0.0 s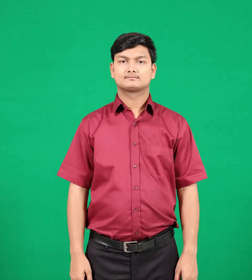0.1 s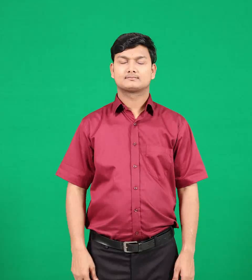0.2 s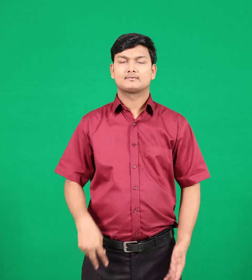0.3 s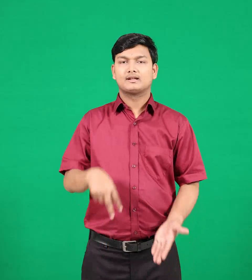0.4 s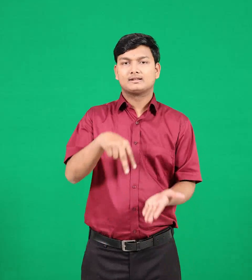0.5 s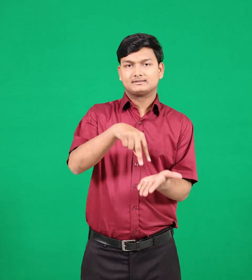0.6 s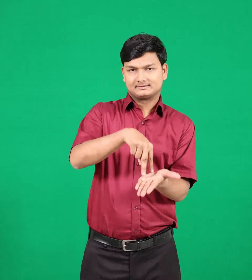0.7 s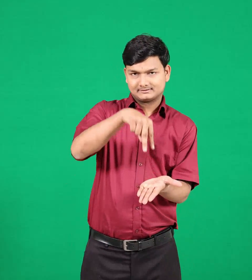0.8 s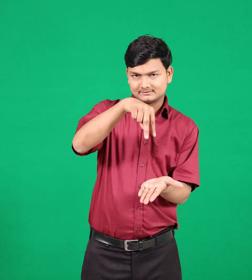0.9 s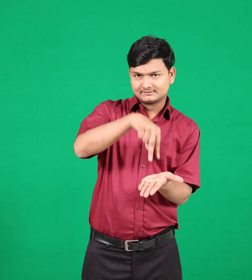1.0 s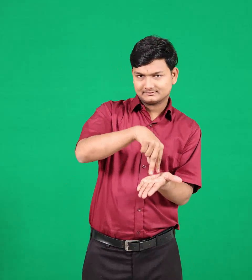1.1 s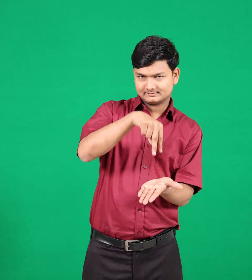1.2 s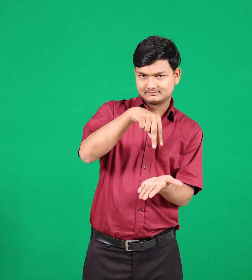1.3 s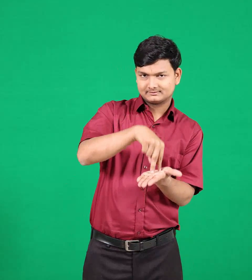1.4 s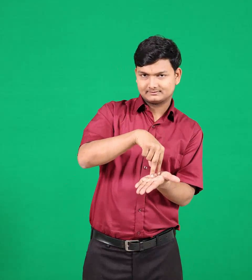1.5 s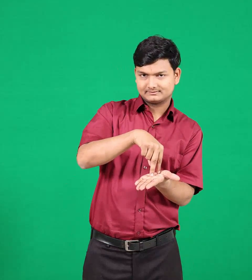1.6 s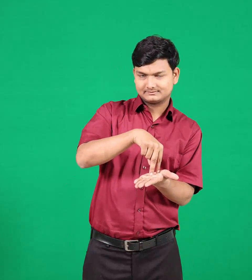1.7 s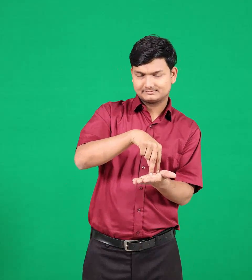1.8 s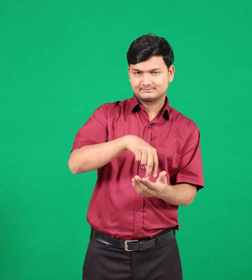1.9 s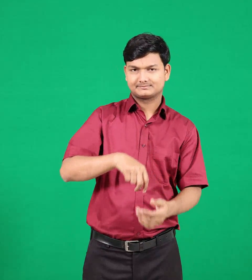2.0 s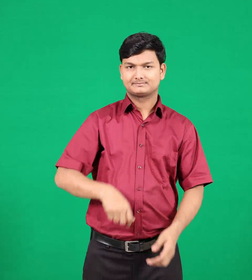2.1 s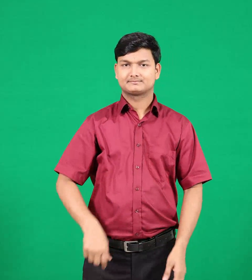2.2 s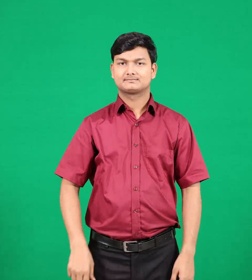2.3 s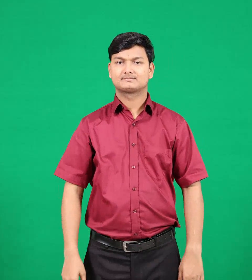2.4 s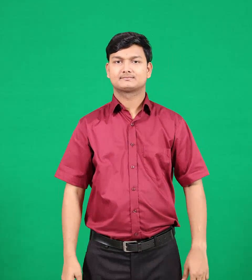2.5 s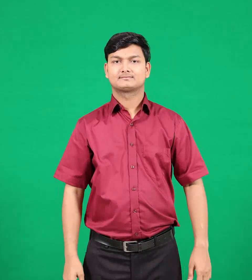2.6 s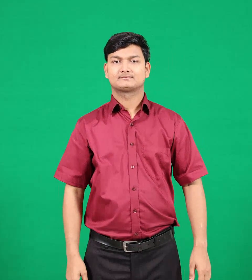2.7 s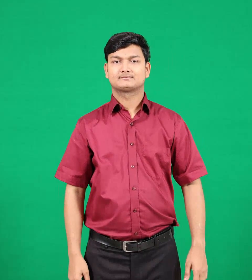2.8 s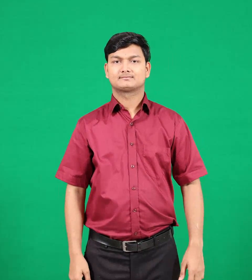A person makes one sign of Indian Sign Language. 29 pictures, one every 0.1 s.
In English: jump
